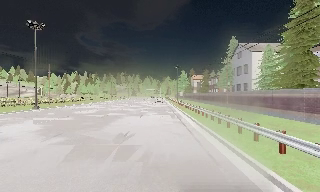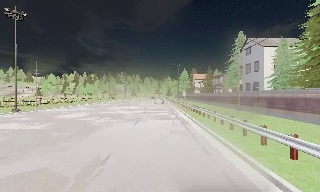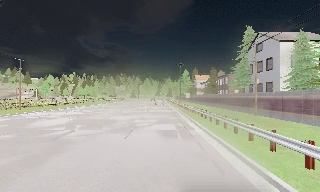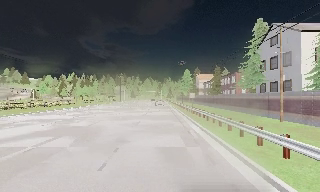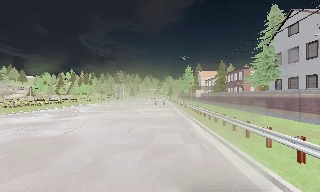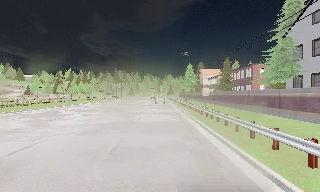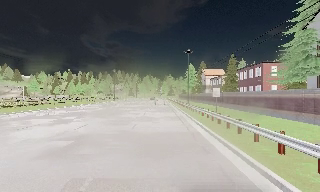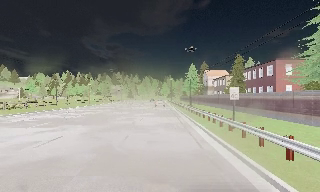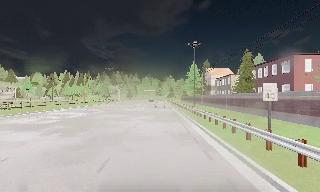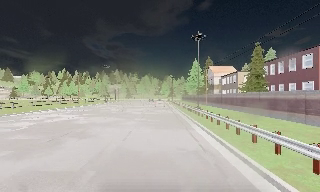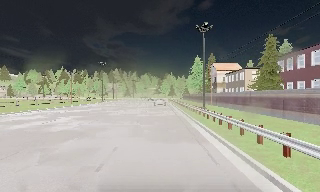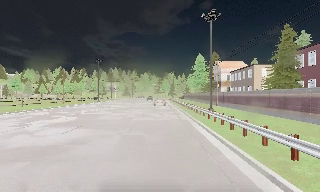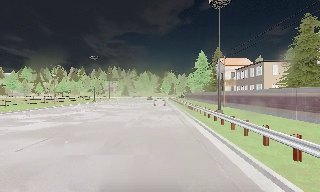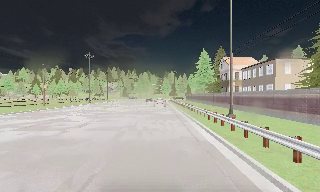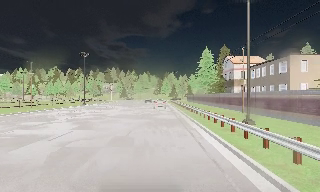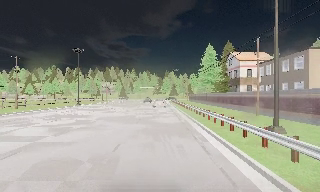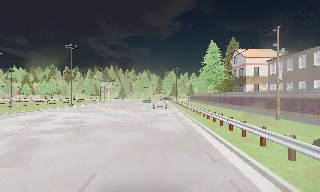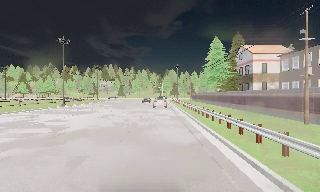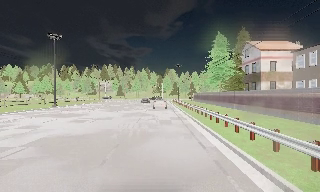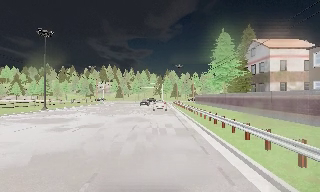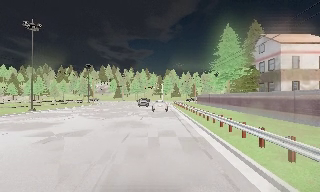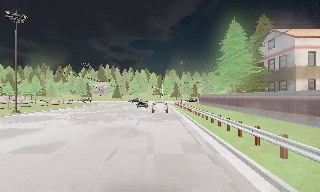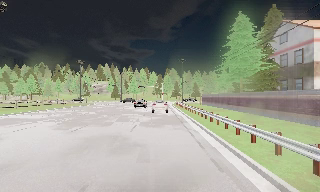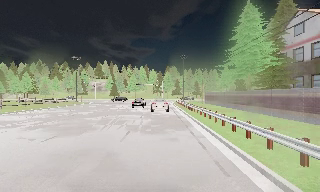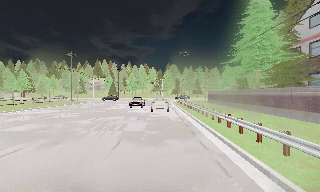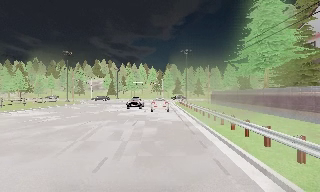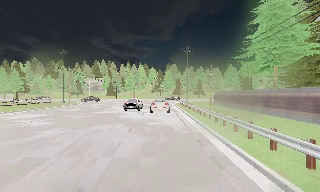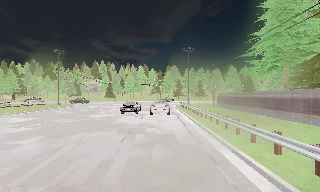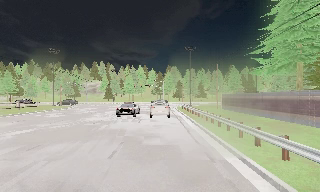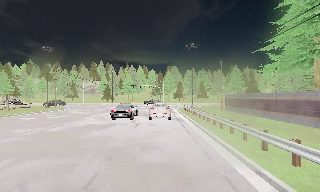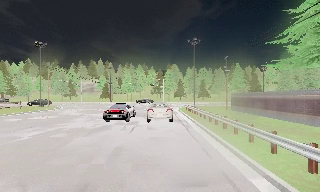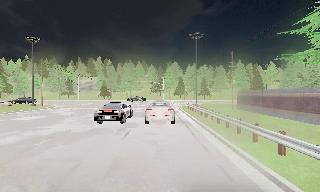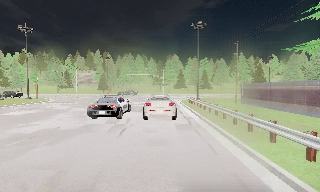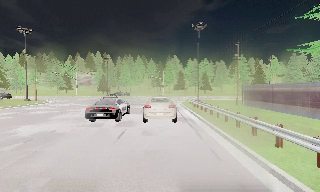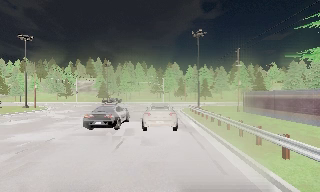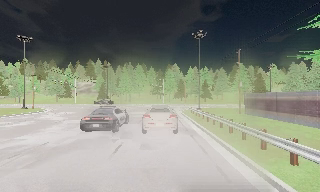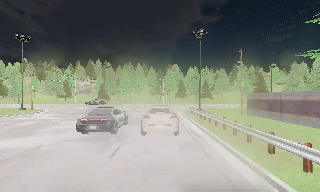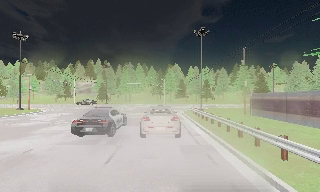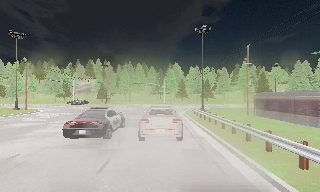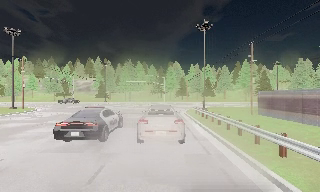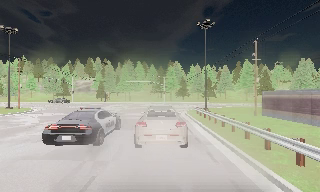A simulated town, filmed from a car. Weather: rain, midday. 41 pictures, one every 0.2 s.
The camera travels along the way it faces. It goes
forward.
0.0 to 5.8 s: The camera travels forward, about 75 m, so what stands in front looms larger.
5.8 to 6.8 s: The camera travels forward, about 5 m, so what stands in front looms larger. It loses speed.
6.8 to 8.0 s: The camera travels forward, about 3 m, so what stands in front looms larger. It gains speed.
The film runs forward here.
